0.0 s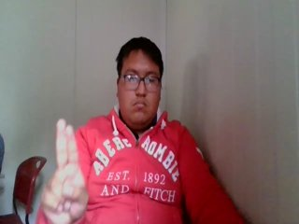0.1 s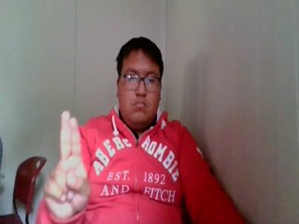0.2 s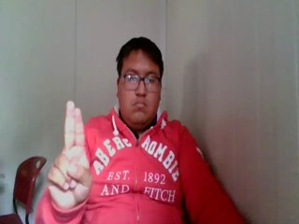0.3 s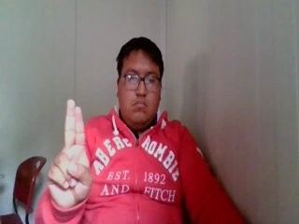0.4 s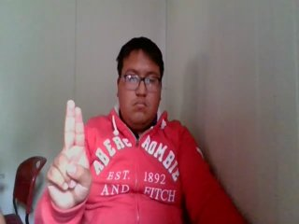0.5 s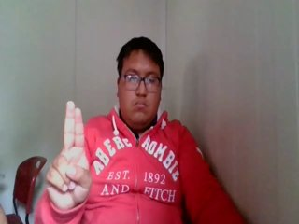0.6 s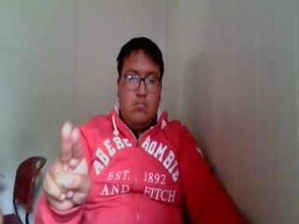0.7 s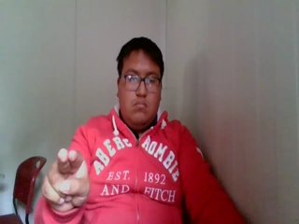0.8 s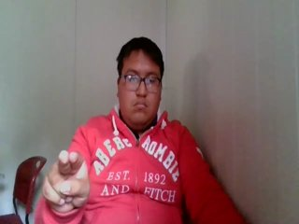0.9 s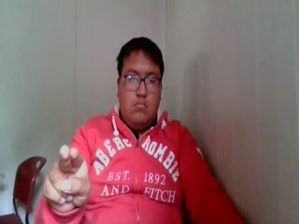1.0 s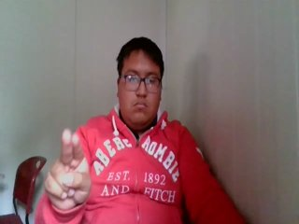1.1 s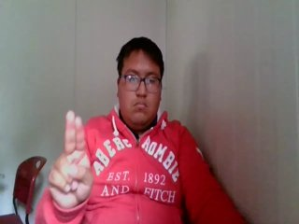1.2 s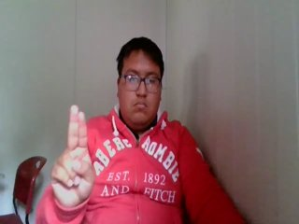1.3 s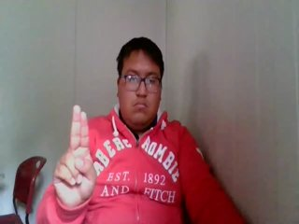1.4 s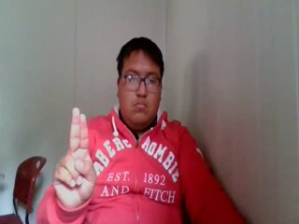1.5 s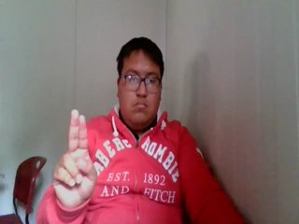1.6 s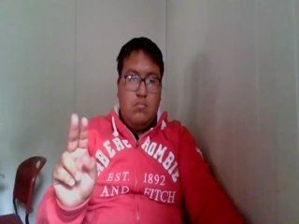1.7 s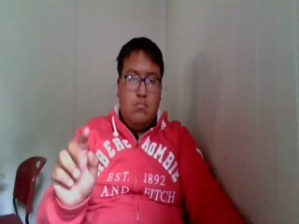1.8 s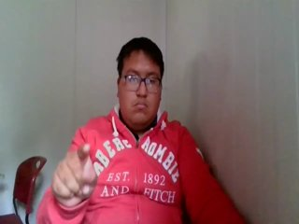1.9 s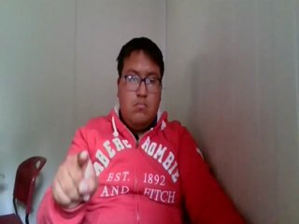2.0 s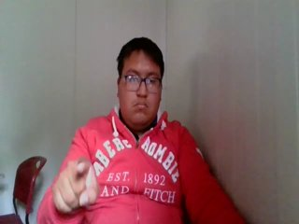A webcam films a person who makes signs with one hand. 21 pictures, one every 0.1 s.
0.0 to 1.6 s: Click with two fingers.
1.7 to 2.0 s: Pointing with one finger.
